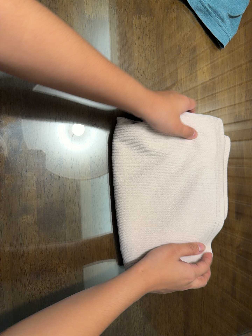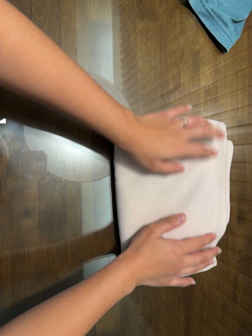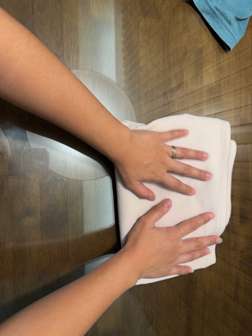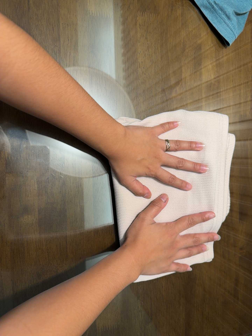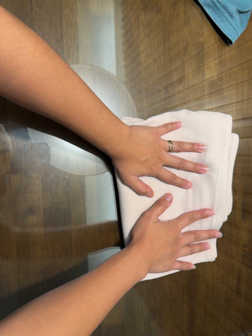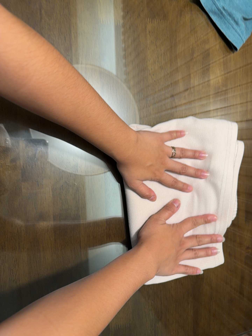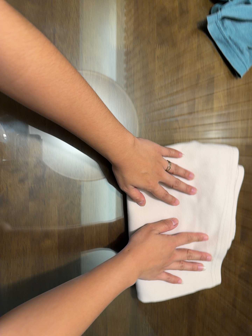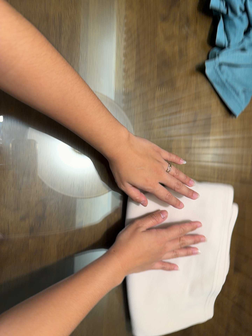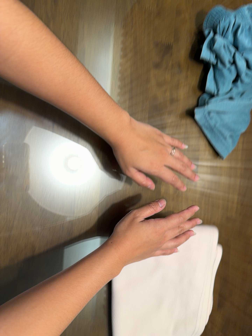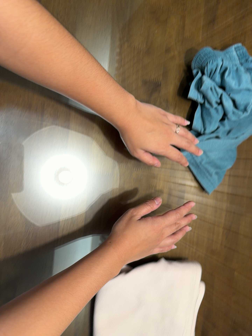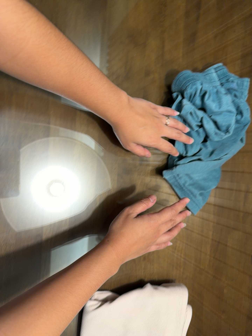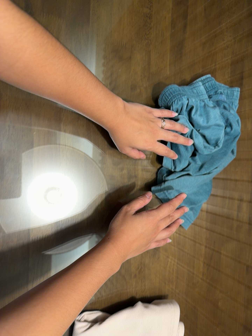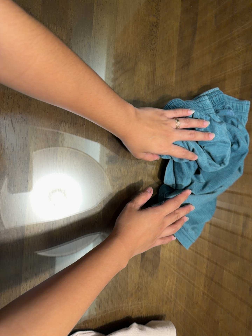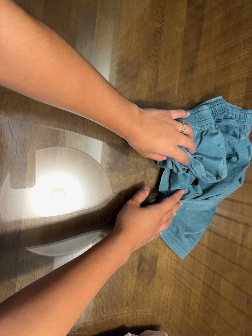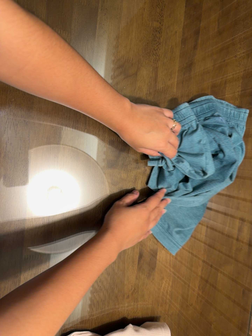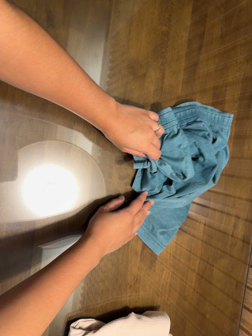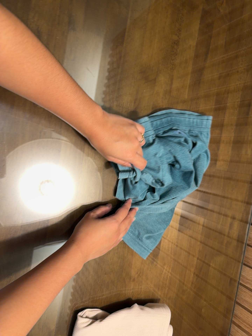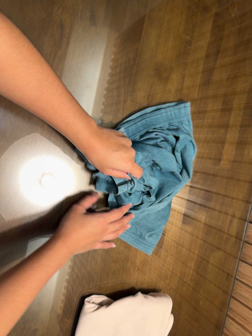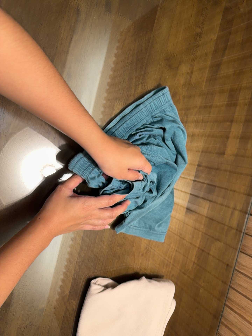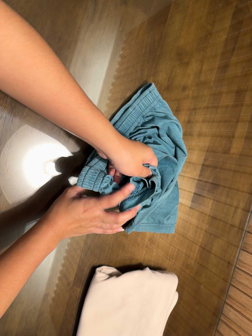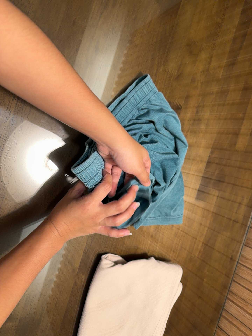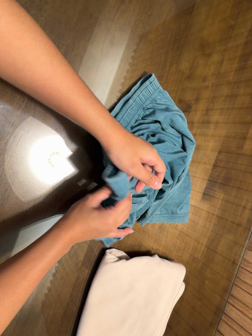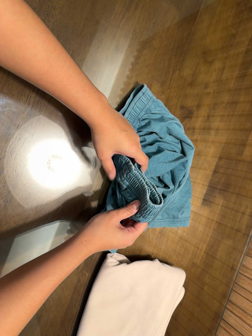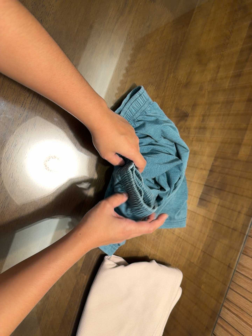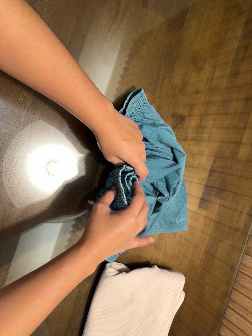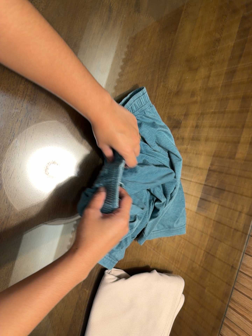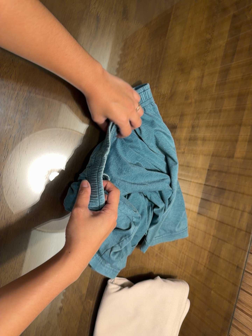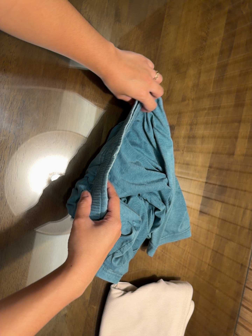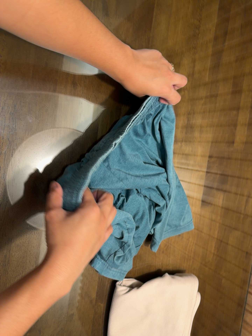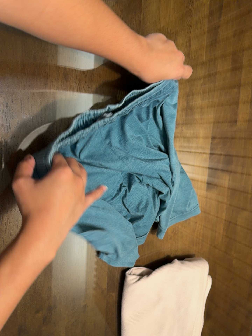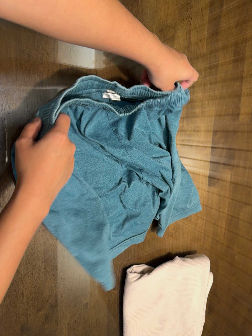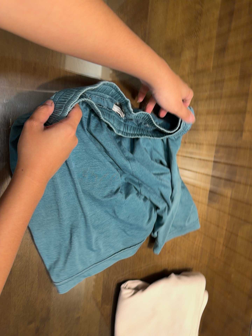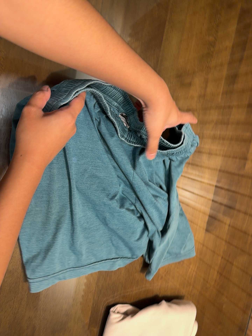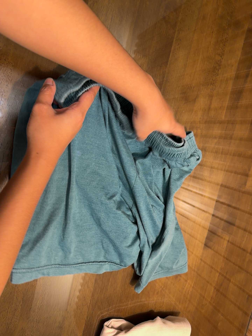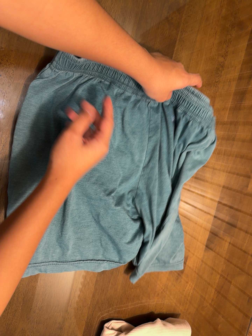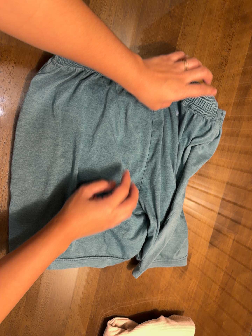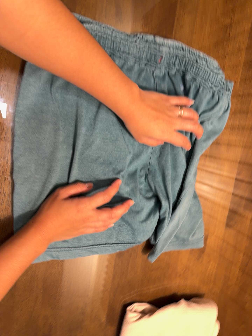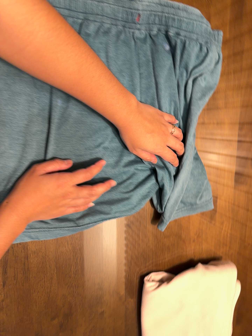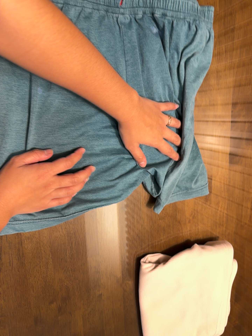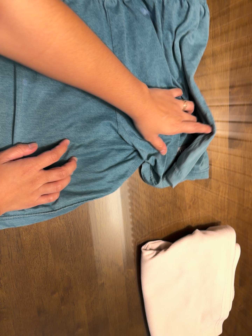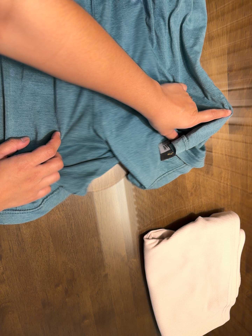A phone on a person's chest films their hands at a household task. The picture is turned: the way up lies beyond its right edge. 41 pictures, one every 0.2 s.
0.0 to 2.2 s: The camera travels toward the top of its view, about 32 cm, so close, fixed things drift downward.
2.2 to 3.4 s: The camera travels to its left and backward, about 10 cm. It rolls about its line of sight by about 10 degrees, and the scene rotates clockwise.
3.4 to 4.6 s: The camera travels to its left and toward the bottom of its view, about 12 cm, so close, fixed things drift to the right. It rolls about its line of sight by about 10 degrees, and the scene rotates clockwise.
4.6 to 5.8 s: The camera travels toward the top of its view and to its right, about 10 cm. It rolls about its line of sight by about 15 degrees, and the scene rotates counterclockwise.
5.8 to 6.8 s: The camera travels toward the top of its view, about 8 cm, so close, fixed things drift downward. It rolls about its line of sight by about 10 degrees, and the scene rotates clockwise.
6.8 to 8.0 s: The camera travels toward the bottom of its view, to its right and forward, about 12 cm, so close, fixed things drift upward. Its aim tips toward the bottom of its view by about 10 degrees, and the scene shifts upward. It rolls about its line of sight by about 20 degrees, and the scene rotates counterclockwise.
The film runs forward here.
